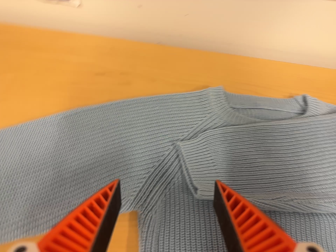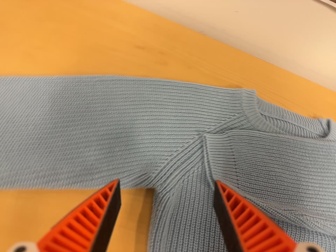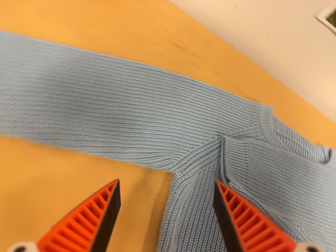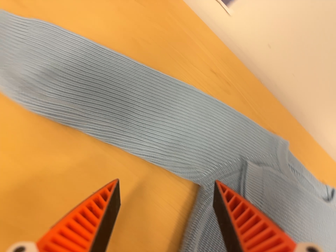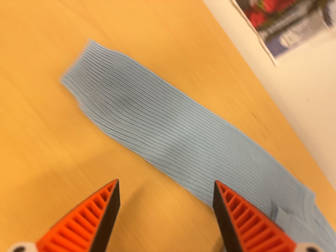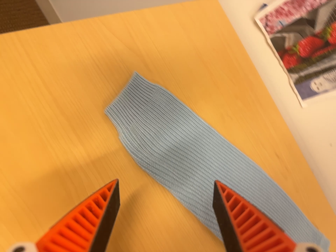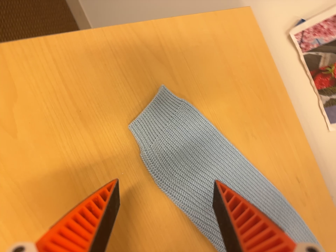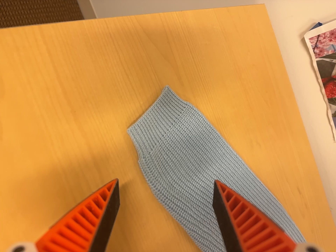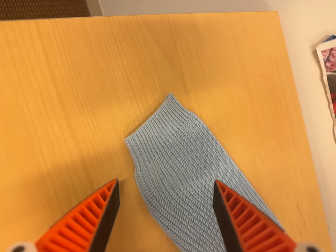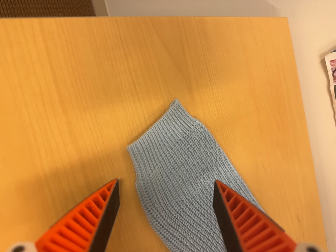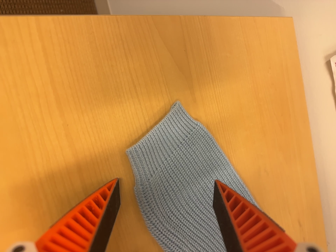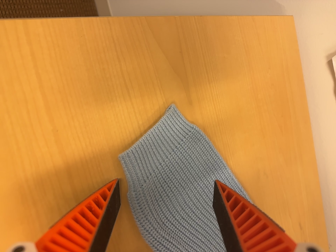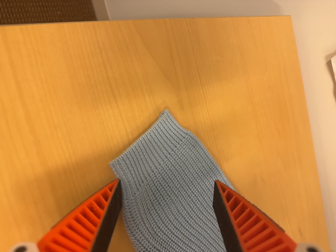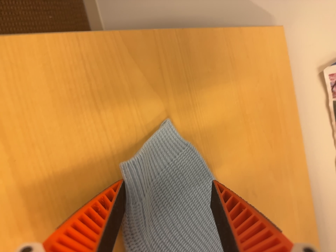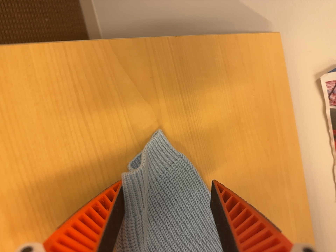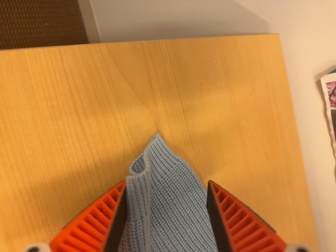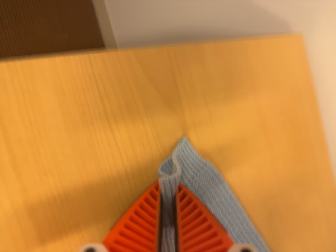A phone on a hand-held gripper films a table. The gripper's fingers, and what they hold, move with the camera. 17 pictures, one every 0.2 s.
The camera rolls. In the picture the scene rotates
clockwise.
0.0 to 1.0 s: The camera travels to its left, about 26 cm, so close, fixed things drift to the right. Its aim tips toward the top of its view by about 10 degrees, and the scene shifts downward. It rolls about its line of sight by about 55 degrees, and the scene rotates clockwise.
1.0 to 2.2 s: The camera travels toward the top of its view and forward, about 12 cm. It rolls about its line of sight by about 20 degrees, and the scene rotates clockwise.
2.2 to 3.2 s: The camera shifts only a little, or ends up much as it began.
The film runs forward here.
